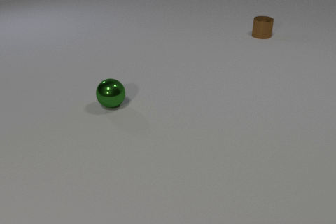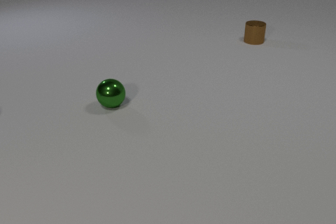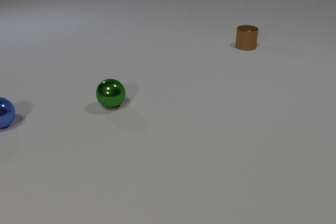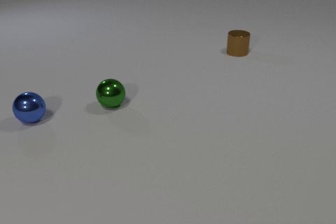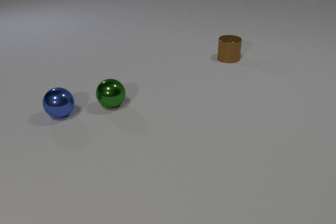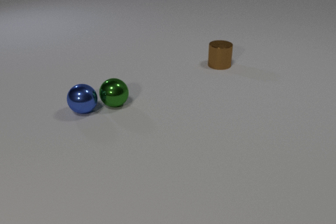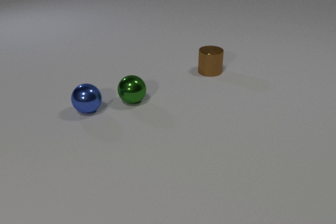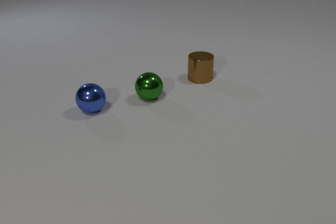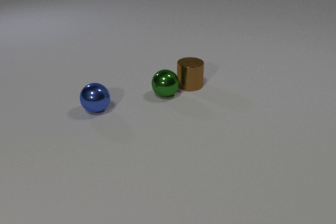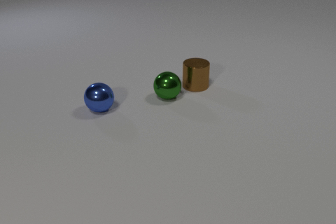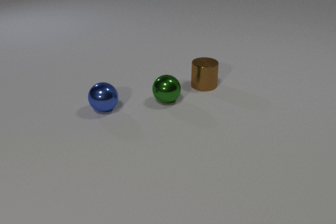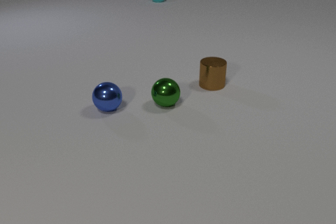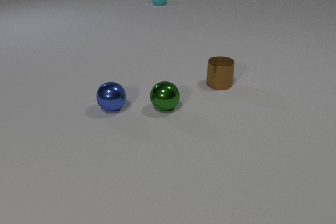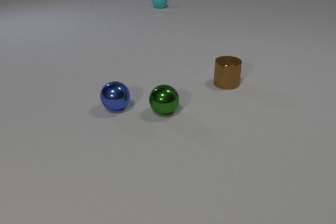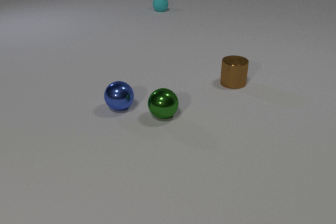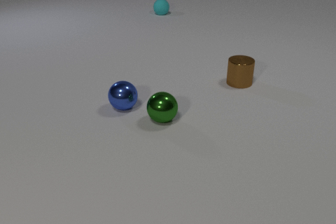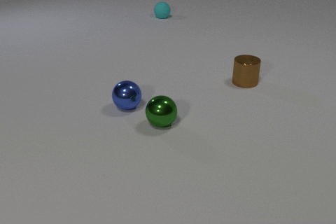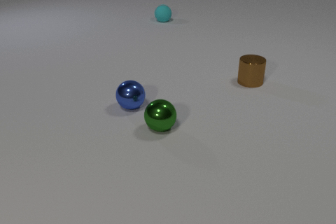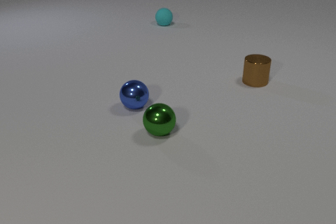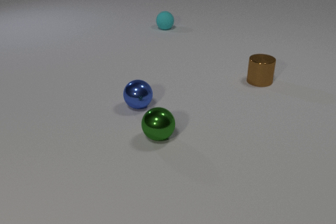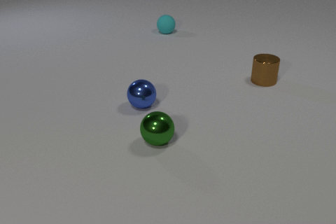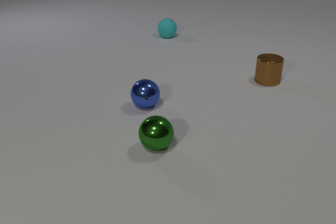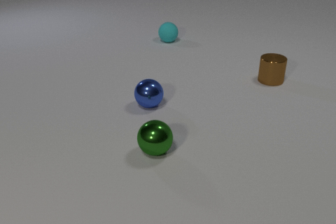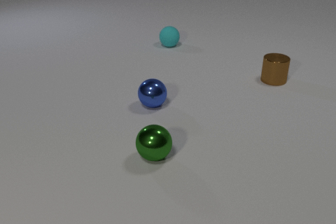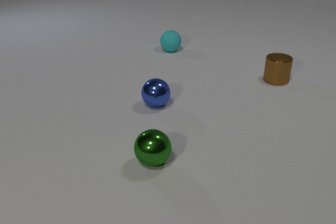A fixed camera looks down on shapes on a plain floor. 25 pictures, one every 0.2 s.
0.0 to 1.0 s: The blue metal sphere comes in at the left edge, rolls to the right. The brown metal cylinder slides toward the camera and to the left. The blue metal sphere and the green metal sphere collide.
1.0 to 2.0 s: The blue metal sphere rolls to the right. The green metal sphere rolls to the right. The brown metal cylinder slides toward the camera. The green metal sphere and the brown metal cylinder collide.
2.0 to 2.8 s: The blue metal sphere rolls to the right. The green metal sphere rolls toward the camera. The cyan rubber sphere rolls toward the camera. The brown metal cylinder slides to the right.
2.8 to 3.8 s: The blue metal sphere rolls to the right. The green metal sphere rolls toward the camera. The cyan rubber sphere rolls toward the camera. The brown metal cylinder slides to the right.
3.8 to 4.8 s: The blue metal sphere rolls to the right. The green metal sphere rolls toward the camera. The cyan rubber sphere rolls toward the camera. The brown metal cylinder slides to the right and away from the camera.
What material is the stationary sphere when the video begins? metal.
Are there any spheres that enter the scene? yes.
How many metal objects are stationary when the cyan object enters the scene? 0.
